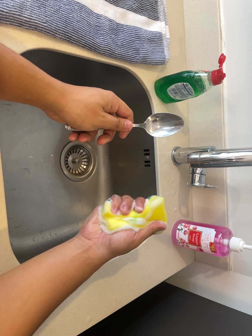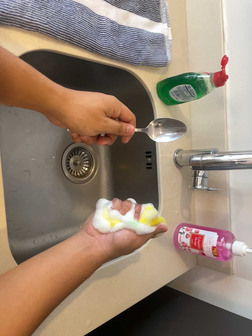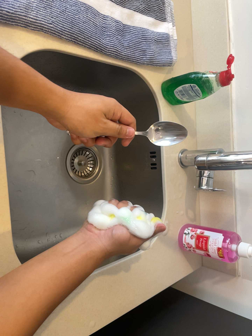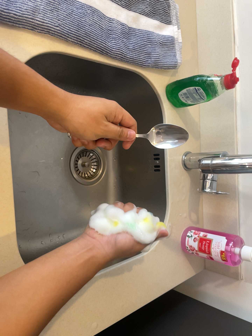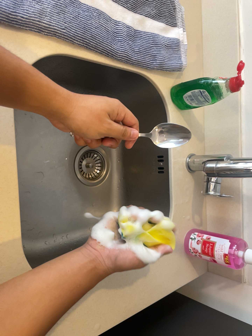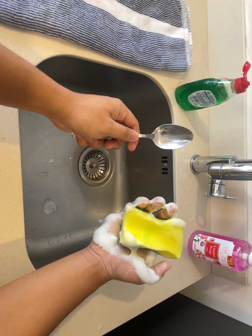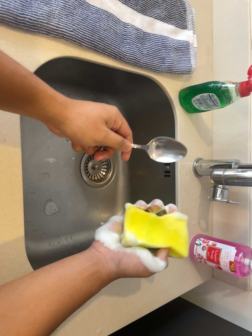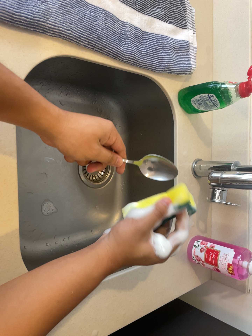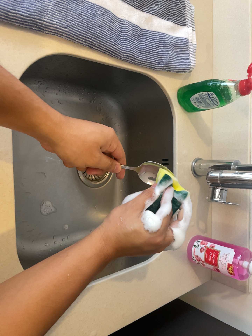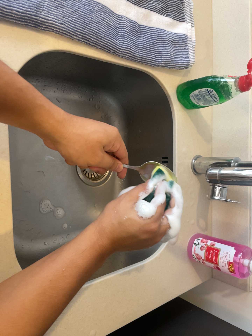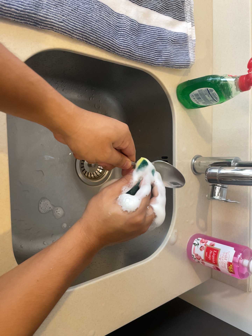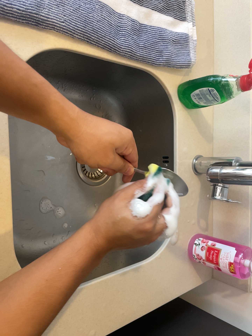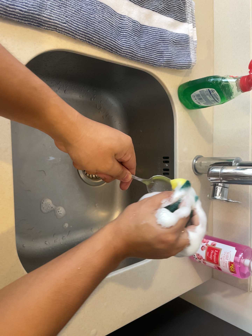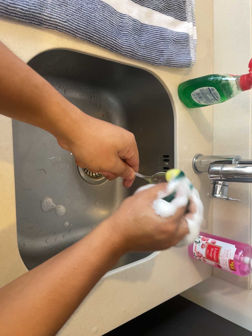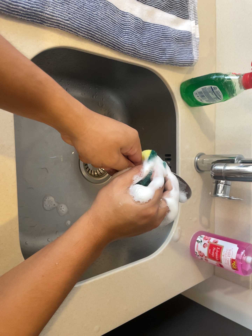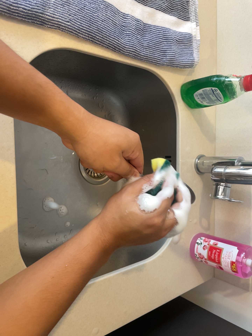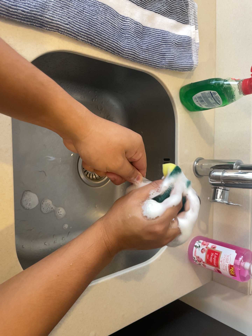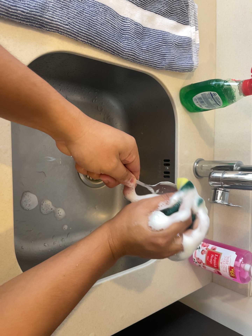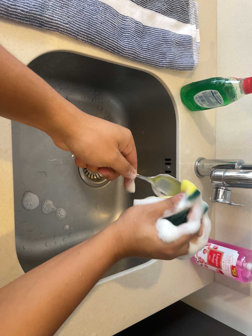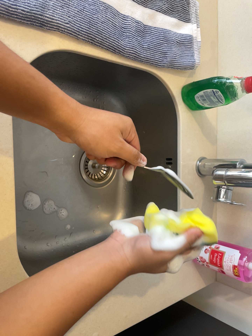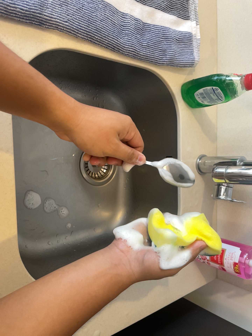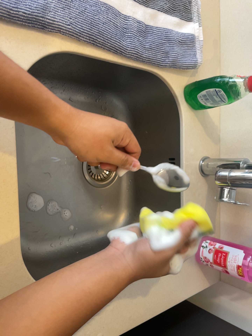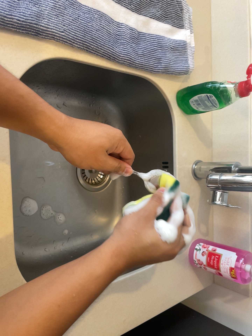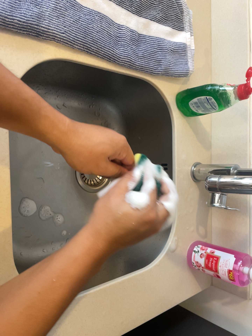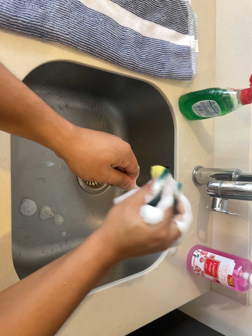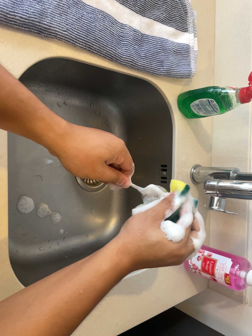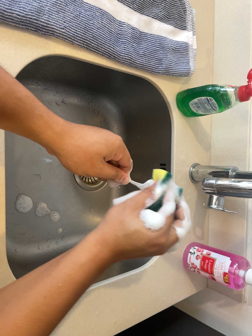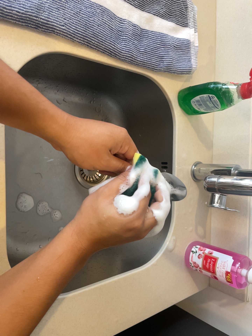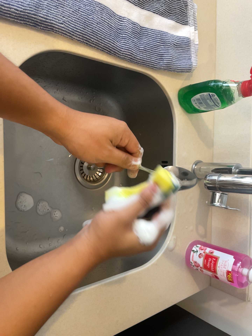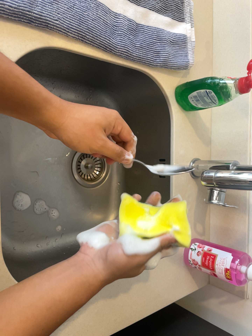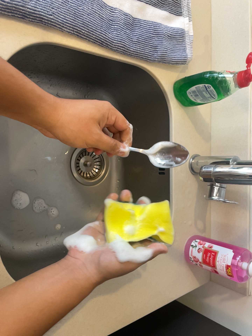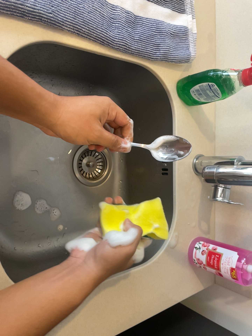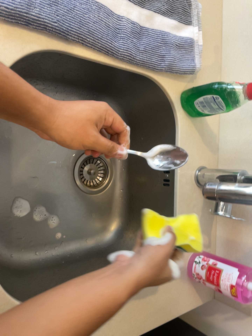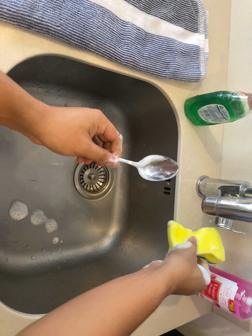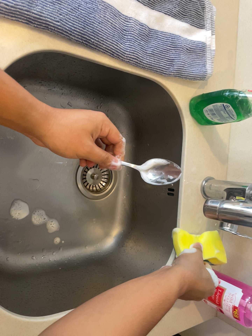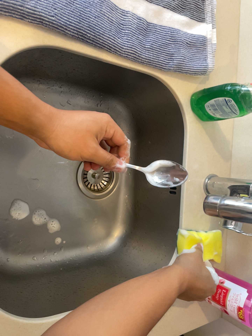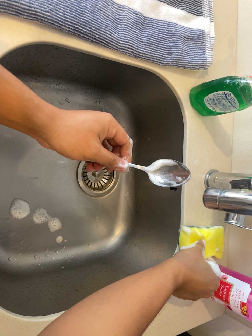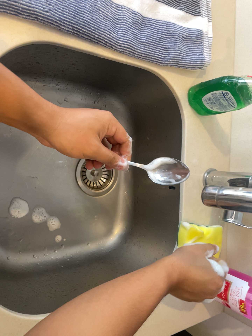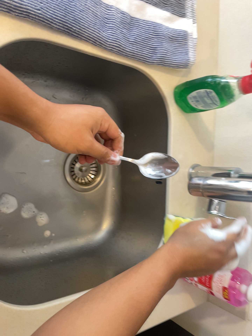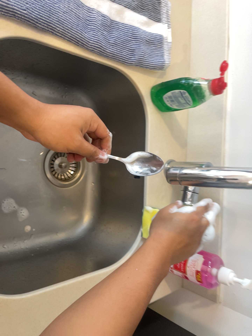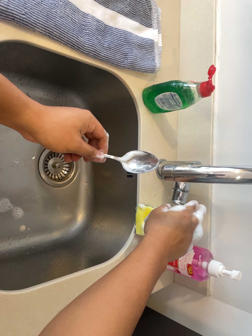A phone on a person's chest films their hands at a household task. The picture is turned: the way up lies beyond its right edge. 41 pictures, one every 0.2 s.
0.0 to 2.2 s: The camera shifts only a little, or ends up much as it began.
2.2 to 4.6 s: The camera keeps its place and its aim.
4.6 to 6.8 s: The camera travels forward, about 8 cm, so what stands in front looms larger.
6.8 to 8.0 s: The camera swings to its right by about 10 degrees, and the scene slides to the left. It travels backward, about 7 cm, so what stands in front gets smaller.
The film runs forward here.
